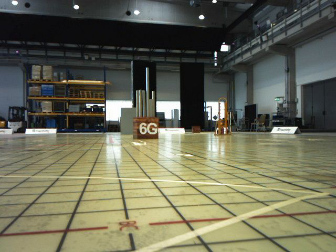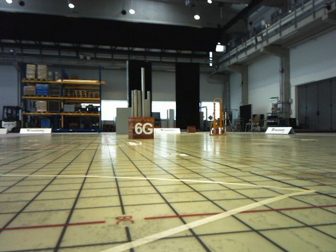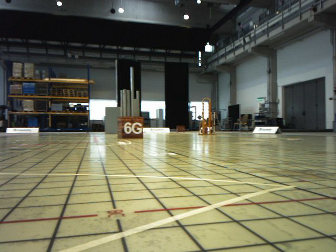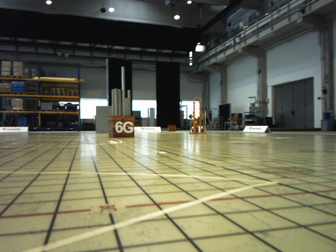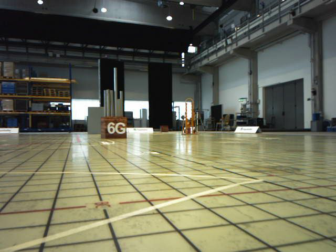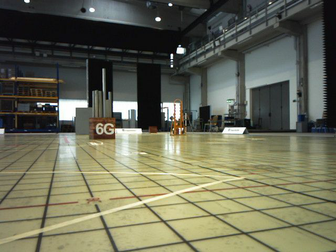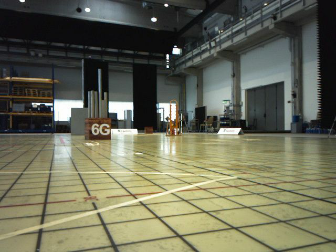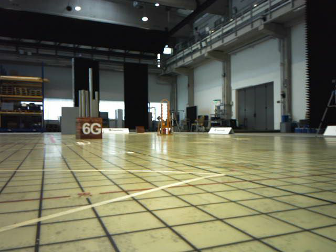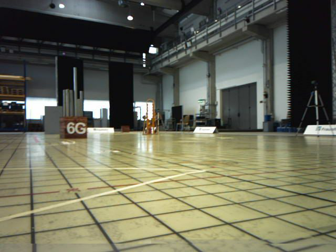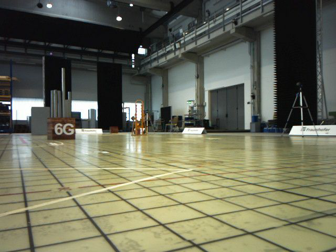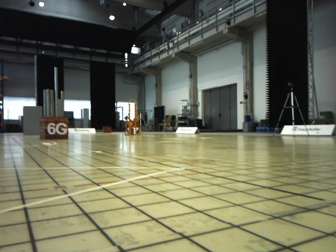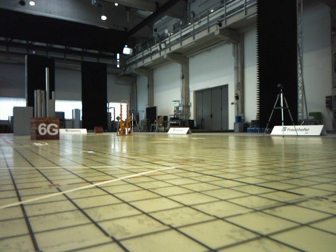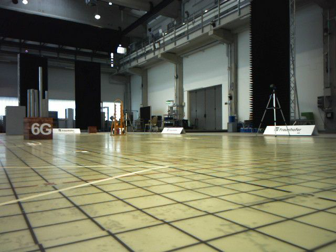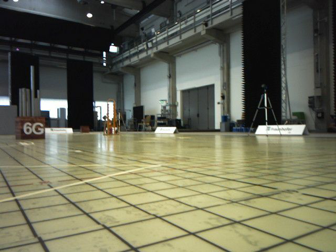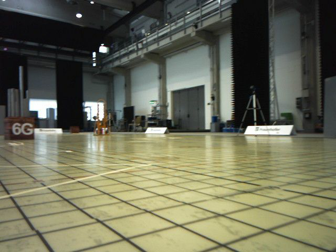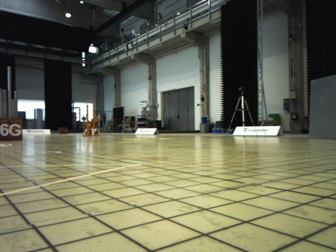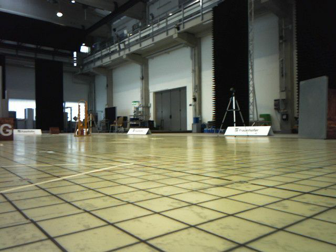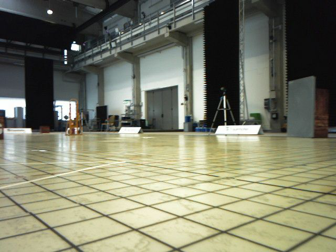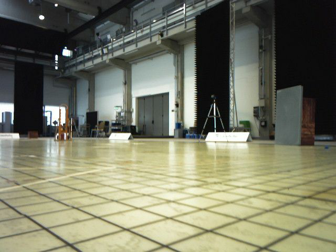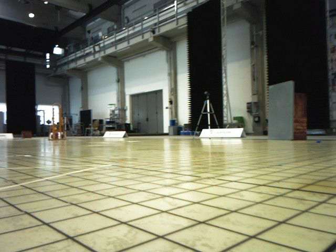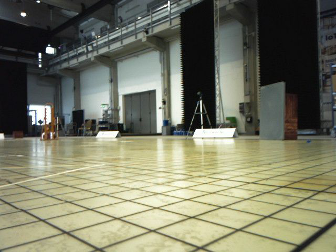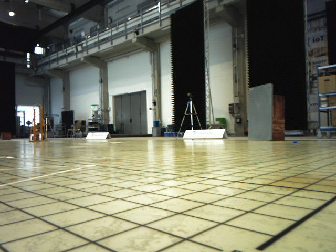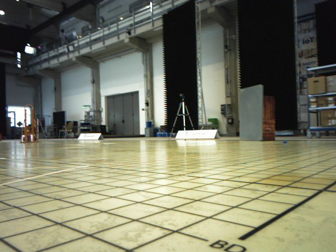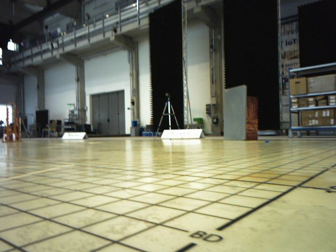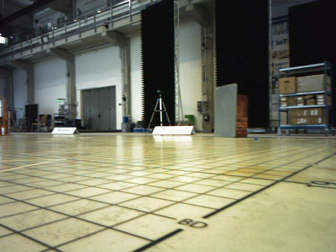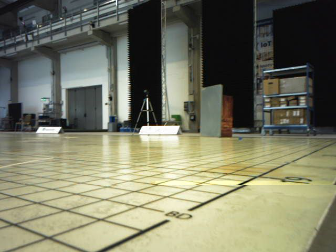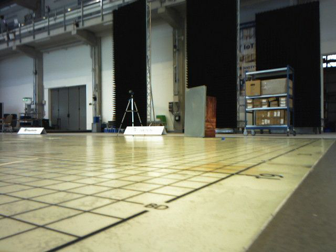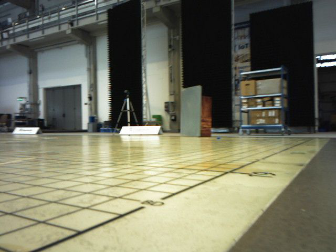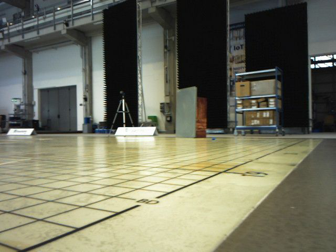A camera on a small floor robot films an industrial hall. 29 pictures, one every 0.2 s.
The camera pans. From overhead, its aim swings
clockwise.
The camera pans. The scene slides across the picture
to the left.
0.0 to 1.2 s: The camera travels backward, about 0.2 m, so what stands in front gets smaller.
1.2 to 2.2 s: The scene slides to the left, as the camera pans about 10 degrees to its right. It travels backward, about 0.2 m, so what stands in front gets smaller.
2.2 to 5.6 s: The camera pans to its right, which is clockwise from overhead, by about 30 degrees. It travels backward, about 0.6 m, so what stands in front gets smaller.
The film runs backward here.
